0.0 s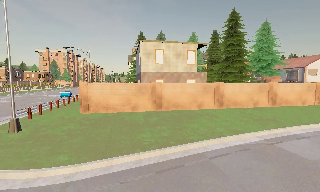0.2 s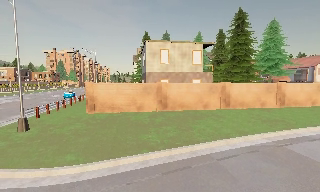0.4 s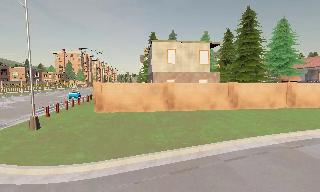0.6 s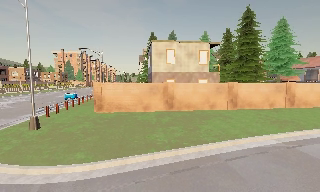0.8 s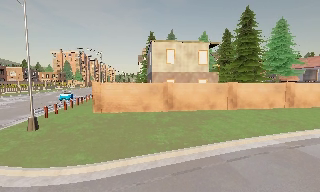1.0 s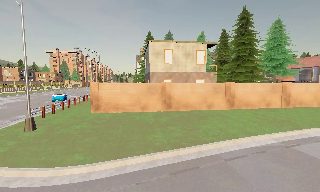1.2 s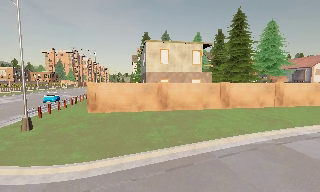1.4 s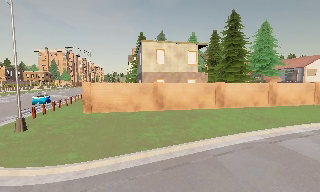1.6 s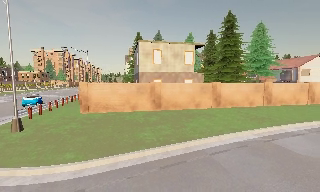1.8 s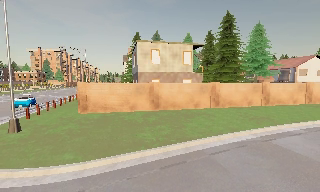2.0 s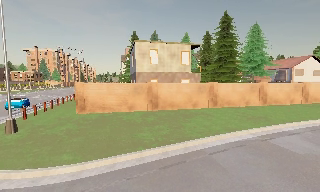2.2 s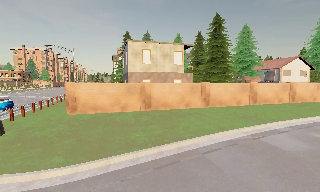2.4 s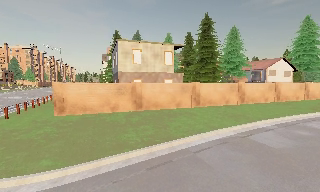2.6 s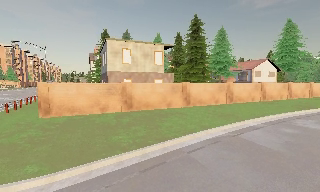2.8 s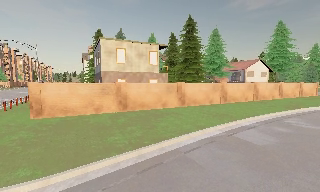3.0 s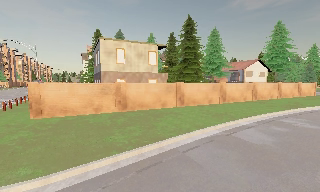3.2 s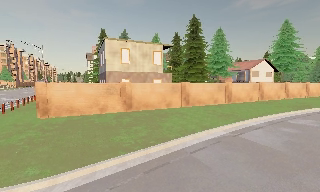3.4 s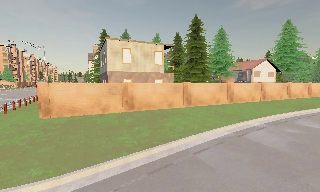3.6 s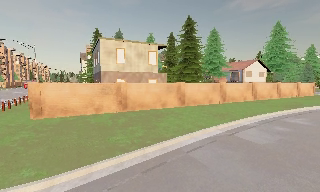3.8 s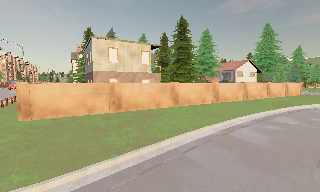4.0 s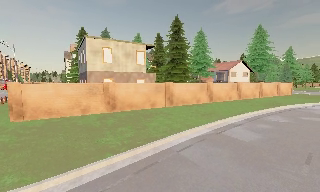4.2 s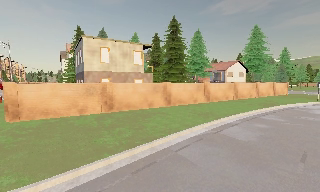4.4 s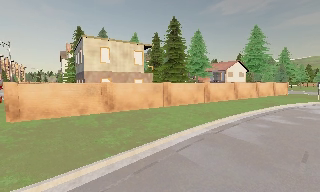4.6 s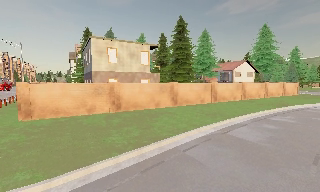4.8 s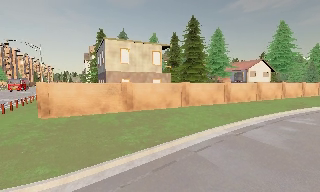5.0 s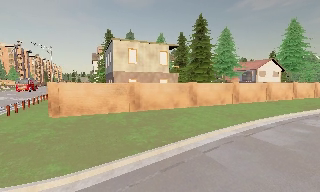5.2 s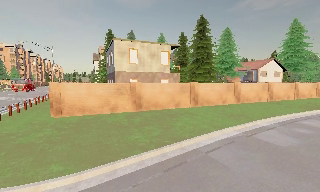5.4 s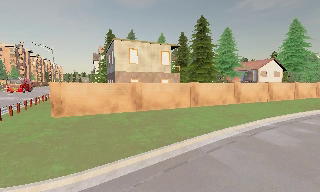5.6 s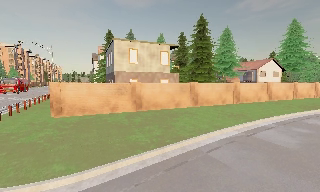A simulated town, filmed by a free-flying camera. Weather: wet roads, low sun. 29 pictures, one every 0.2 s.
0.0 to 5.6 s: The camera pans to its right, which is clockwise from overhead, by about 15 degrees. It travels to its left, about 1.5 m.
The film runs forward here.
